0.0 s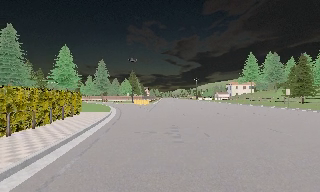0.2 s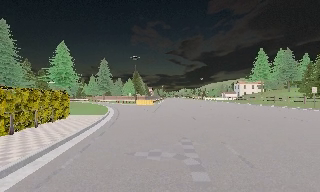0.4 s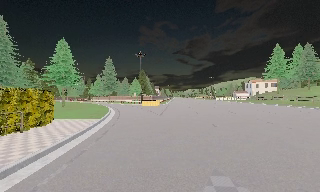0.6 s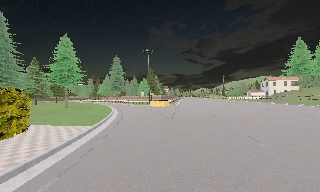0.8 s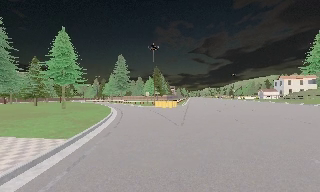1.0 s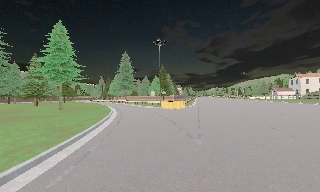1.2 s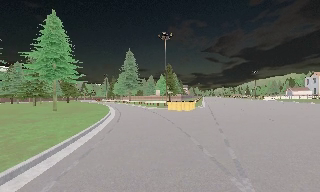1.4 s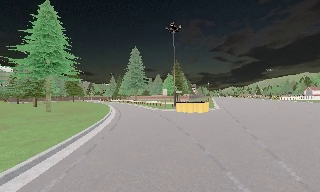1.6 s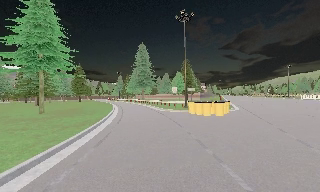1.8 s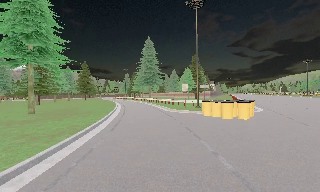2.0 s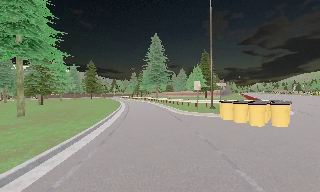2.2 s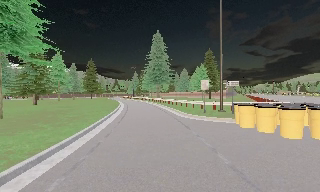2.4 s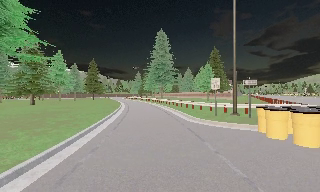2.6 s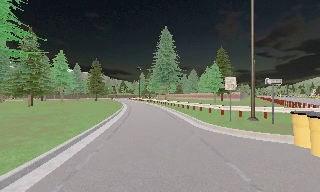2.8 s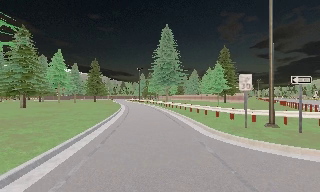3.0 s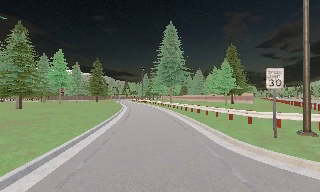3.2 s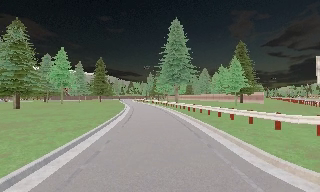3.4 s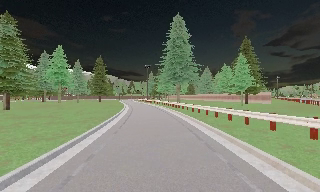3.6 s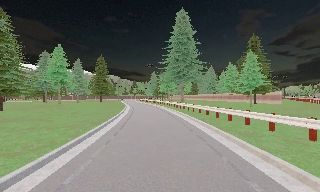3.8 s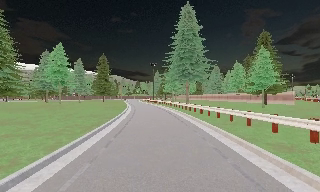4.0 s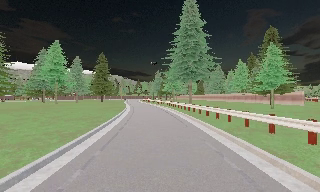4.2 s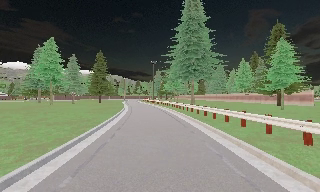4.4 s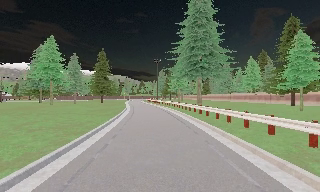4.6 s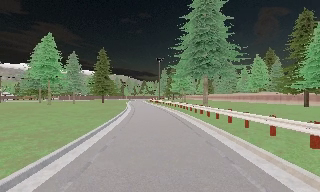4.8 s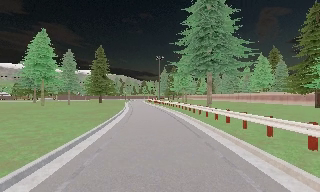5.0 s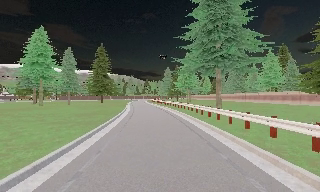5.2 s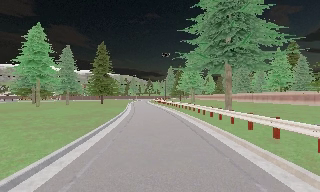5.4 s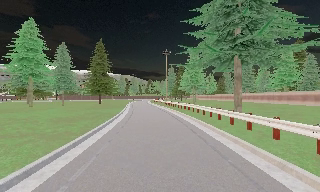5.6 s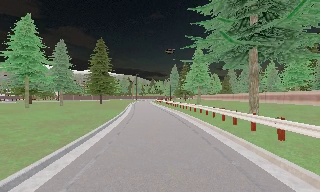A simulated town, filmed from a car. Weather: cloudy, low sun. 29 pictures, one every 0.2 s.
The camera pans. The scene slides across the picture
to the right.
The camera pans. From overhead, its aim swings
counterclockwise.
0.0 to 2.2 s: The camera pans to its left, which is counterclockwise from overhead, by about 25 degrees. It travels forward, about 30 m, so what stands in front looms larger.
2.2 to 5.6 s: The scene slides to the right, as the camera pans about 15 degrees to its left. It travels forward, about 25 m, so what stands in front looms larger.
The film runs forward here.
